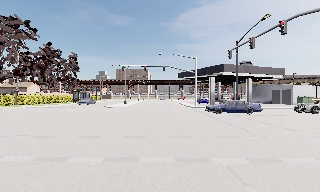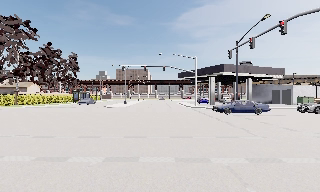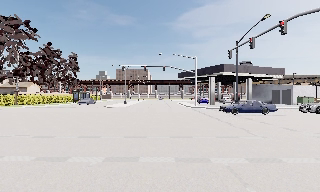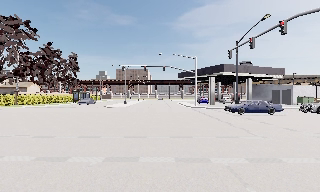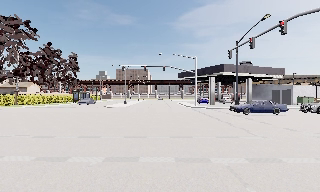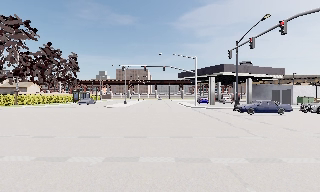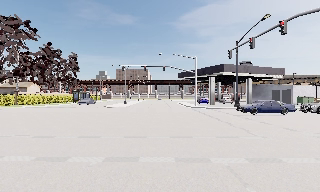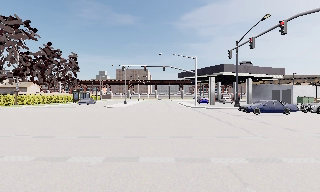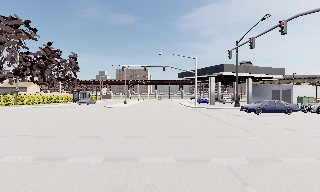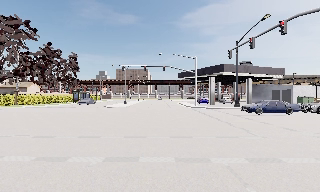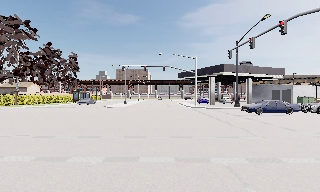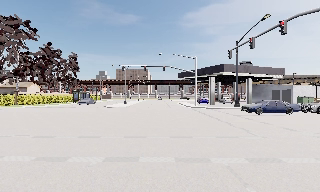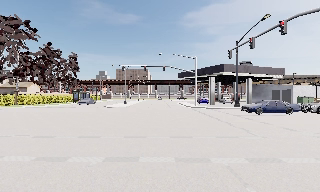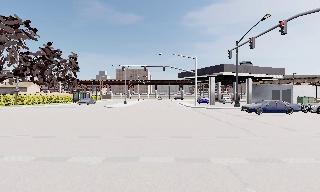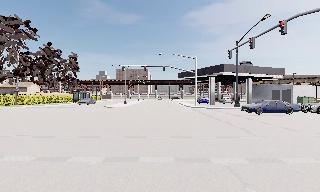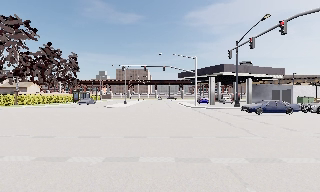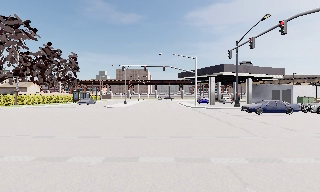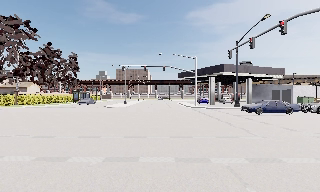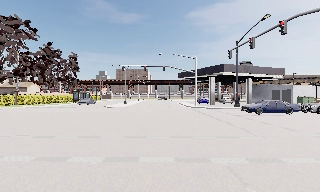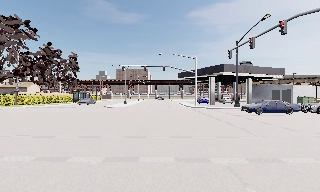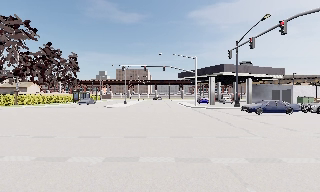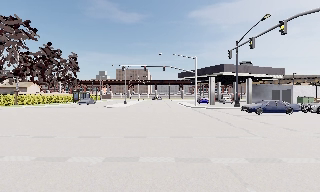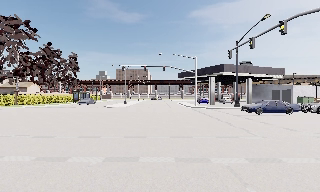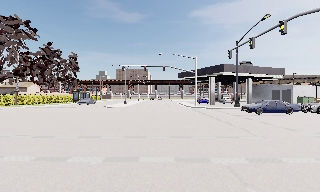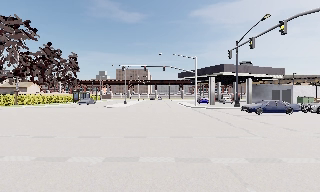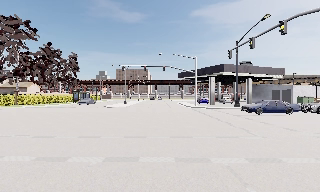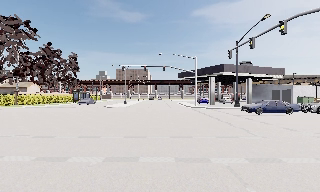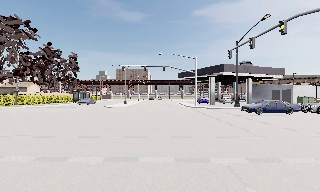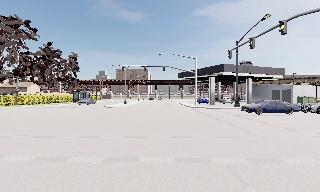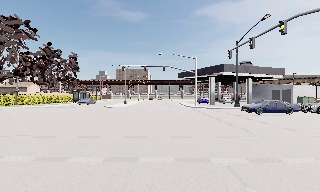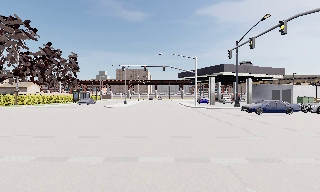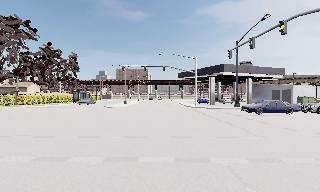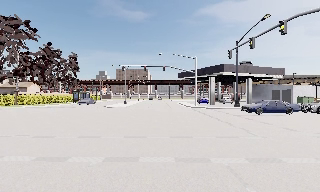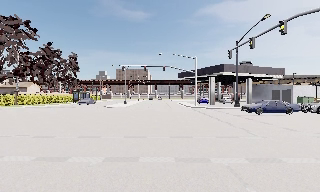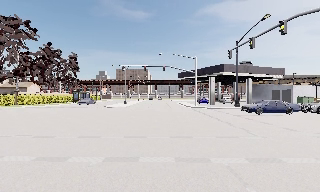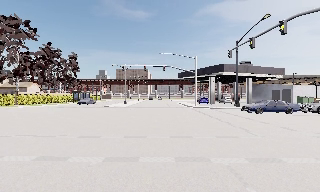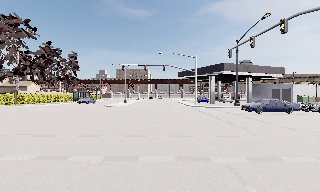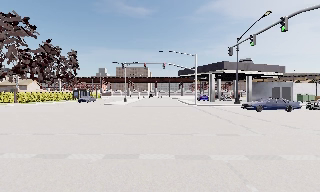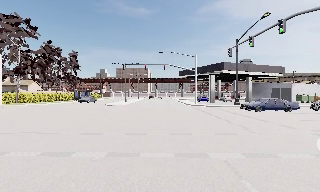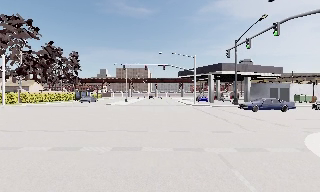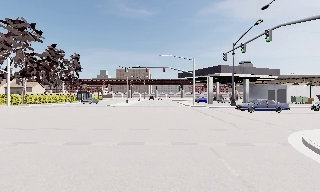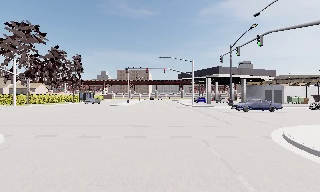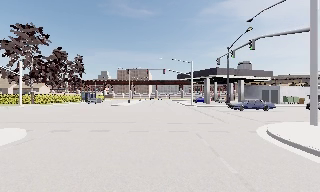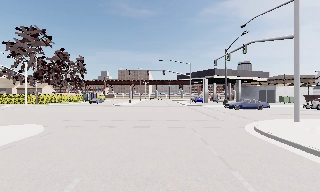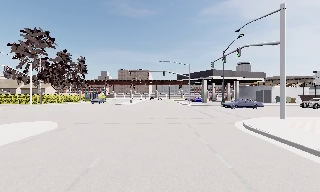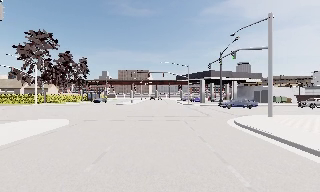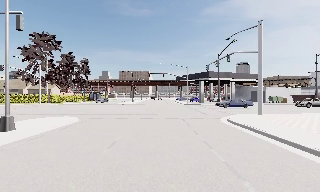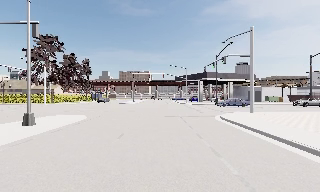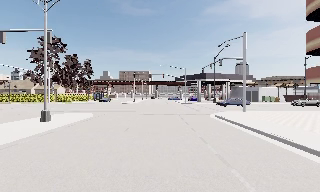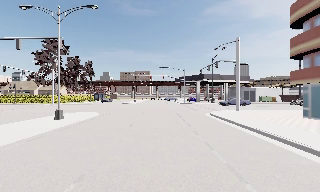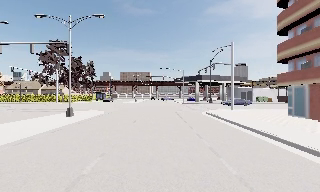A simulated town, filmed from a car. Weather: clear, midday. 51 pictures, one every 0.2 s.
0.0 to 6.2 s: The camera keeps its place and its aim.
6.2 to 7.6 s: The camera shifts only a little, or ends up much as it began.
7.6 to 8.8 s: The camera travels backward, about 6 m, so what stands in front gets smaller. It gains speed.
8.8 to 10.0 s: The camera travels backward, about 8 m, so what stands in front gets smaller.
The film runs backward here.
